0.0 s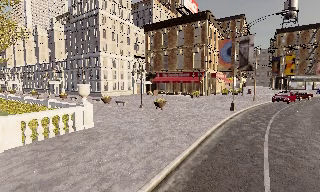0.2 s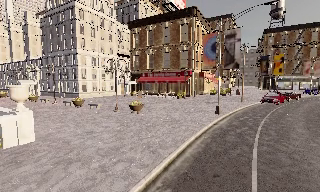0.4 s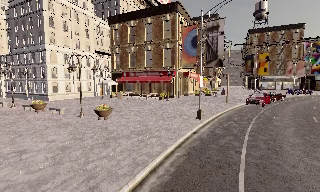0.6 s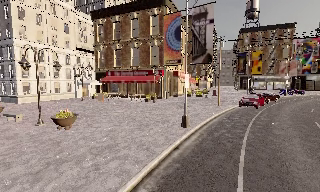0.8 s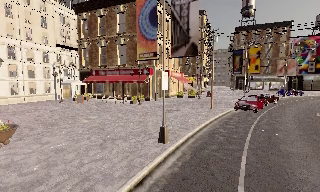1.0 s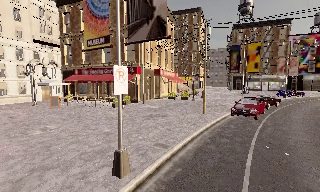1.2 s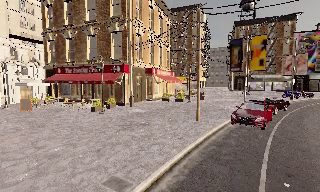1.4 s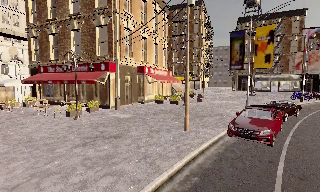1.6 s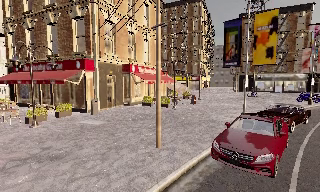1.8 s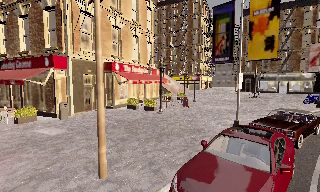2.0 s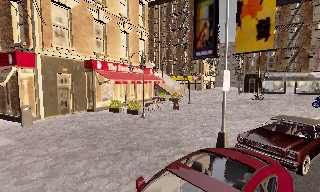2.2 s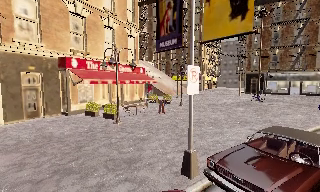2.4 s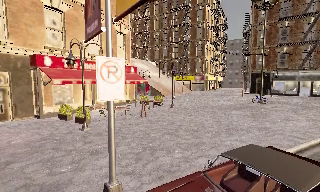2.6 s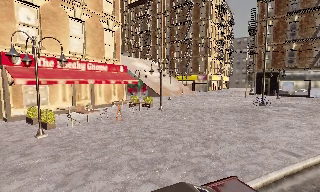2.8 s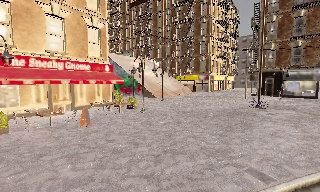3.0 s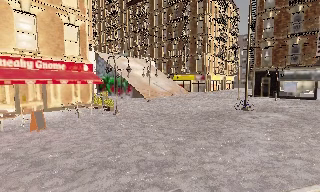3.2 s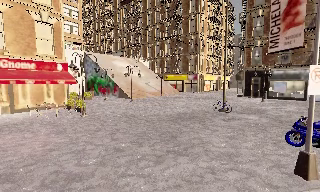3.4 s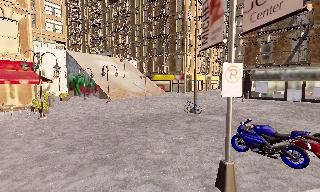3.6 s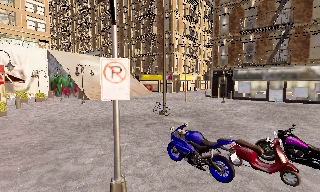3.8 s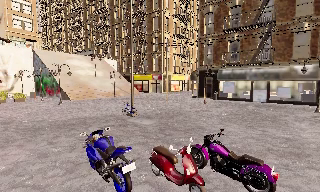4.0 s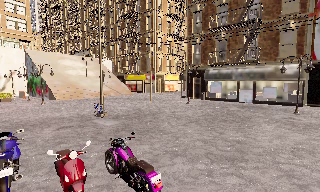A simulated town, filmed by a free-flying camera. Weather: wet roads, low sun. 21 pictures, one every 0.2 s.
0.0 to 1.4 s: The camera travels forward and to its right, about 17 m, so what stands in front looms larger.
1.4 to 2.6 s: The camera pans to its left, which is counterclockwise from overhead, by about 10 degrees. It travels to its right and forward, about 15 m, so close, fixed things drift to the left.
2.6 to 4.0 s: The camera travels to its right, about 17 m, so close, fixed things drift to the left.
The film runs backward here.
